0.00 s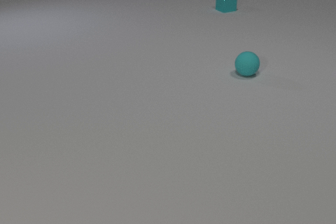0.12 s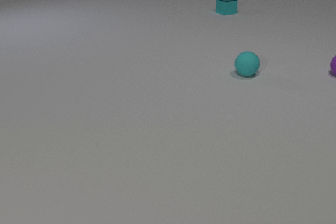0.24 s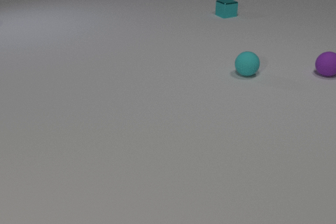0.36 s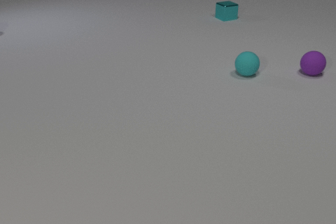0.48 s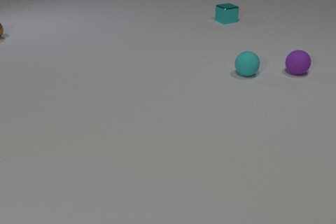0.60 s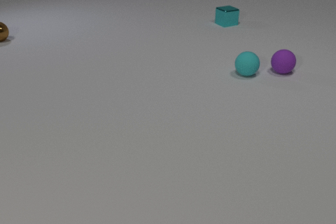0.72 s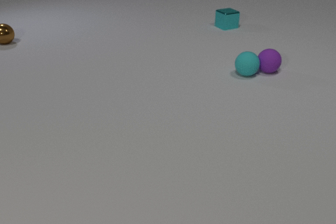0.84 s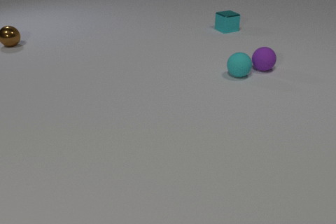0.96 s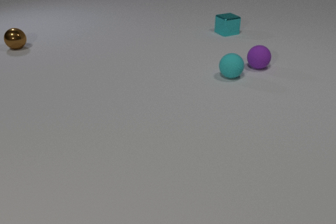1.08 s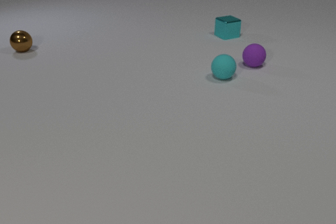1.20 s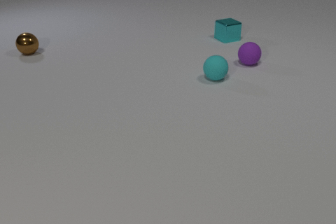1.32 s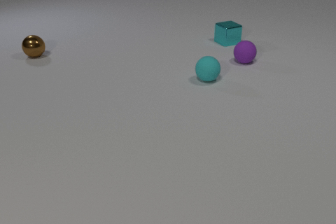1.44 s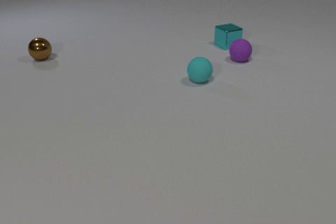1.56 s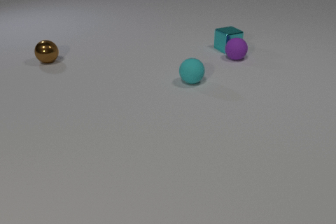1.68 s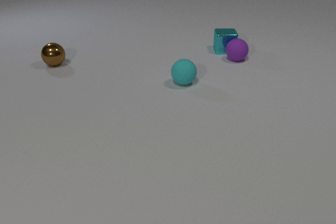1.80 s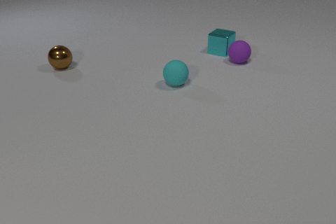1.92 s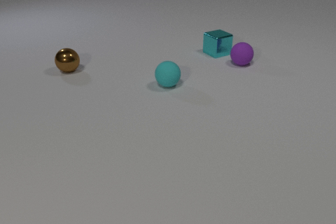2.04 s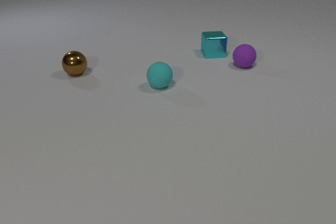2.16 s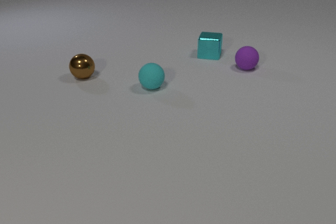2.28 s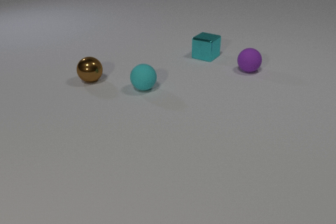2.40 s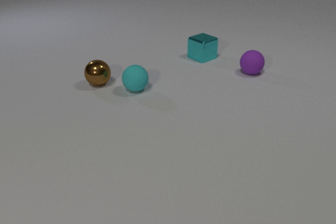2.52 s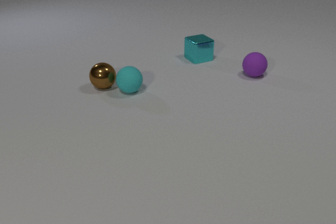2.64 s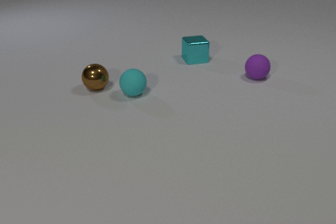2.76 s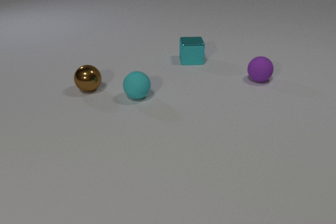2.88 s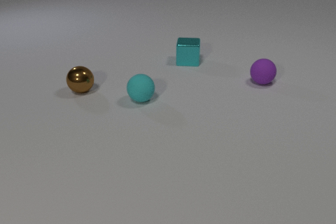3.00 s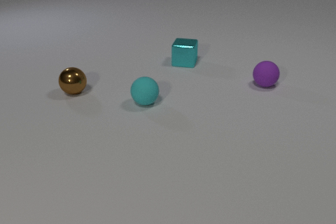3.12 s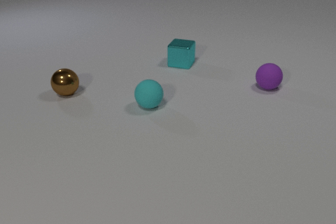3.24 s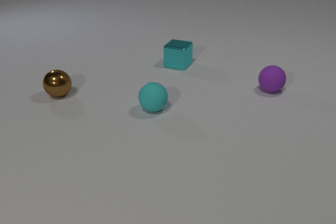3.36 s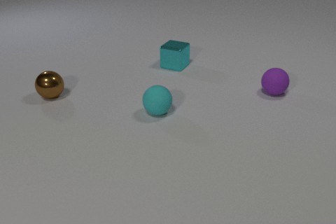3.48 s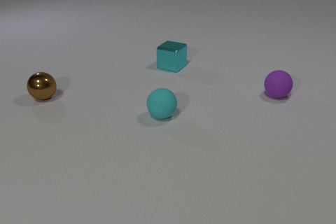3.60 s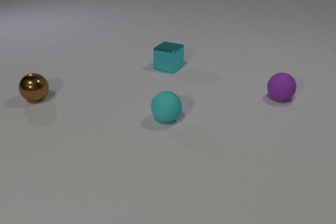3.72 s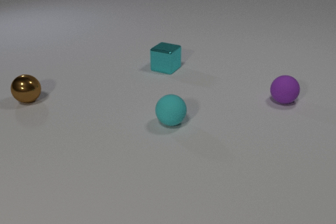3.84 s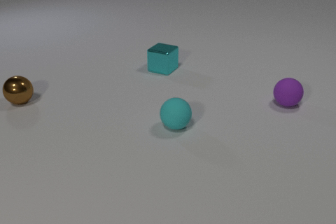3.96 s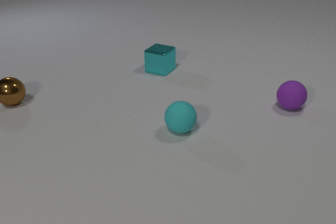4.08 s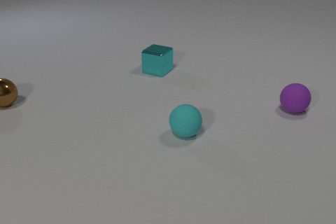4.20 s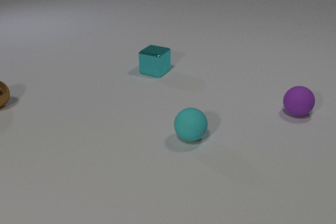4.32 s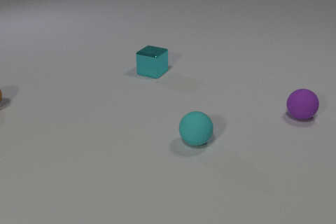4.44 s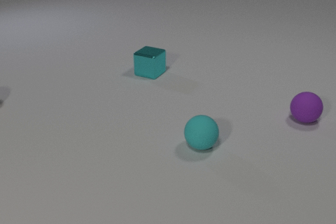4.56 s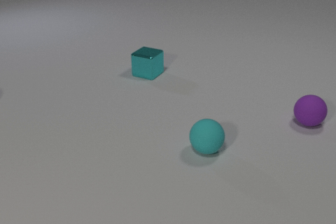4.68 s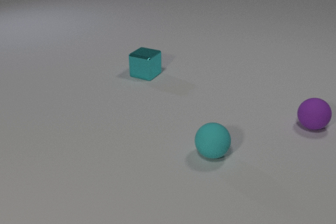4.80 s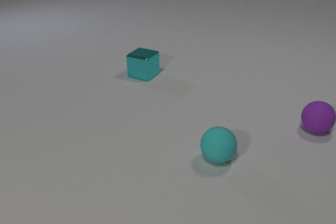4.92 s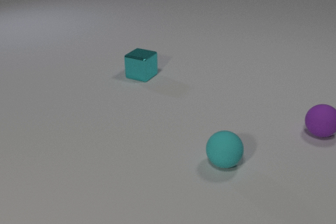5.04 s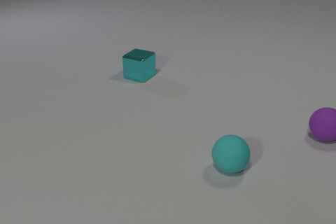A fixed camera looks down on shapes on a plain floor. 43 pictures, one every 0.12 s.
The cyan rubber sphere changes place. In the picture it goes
toward the camera.
The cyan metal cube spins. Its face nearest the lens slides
to the left.
0.00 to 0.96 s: The purple rubber sphere comes in at the right edge, rolls to the left. The cyan rubber sphere rolls to the left and toward the camera. The cyan metal cube slides toward the camera. The brown metal sphere comes in at the left edge, rolls toward the camera and to the right. The purple rubber sphere and the cyan rubber sphere collide.
0.96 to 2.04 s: The purple rubber sphere rolls to the left. The cyan rubber sphere rolls to the left and toward the camera. The cyan metal cube slides toward the camera, spins so that its near face slides to the left, clockwise seen from above. The brown metal sphere rolls toward the camera and to the right. The purple rubber sphere and the cyan metal cube collide.
2.04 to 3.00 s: The purple rubber sphere rolls toward the camera and to the right. The cyan rubber sphere rolls toward the camera and to the left. The cyan metal cube slides to the left and toward the camera, spins so that its near face slides to the left, clockwise seen from above. The brown metal sphere rolls toward the camera. The cyan rubber sphere and the brown metal sphere collide.
3.00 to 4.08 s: The purple rubber sphere rolls toward the camera and to the right. The cyan rubber sphere rolls toward the camera and to the right. The cyan metal cube slides to the left and toward the camera. The brown metal sphere rolls to the left.
4.08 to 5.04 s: The purple rubber sphere rolls toward the camera and to the right. The cyan rubber sphere rolls toward the camera and to the right. The cyan metal cube slides to the left and toward the camera. The brown metal sphere rolls to the left, leaves at the left edge.
What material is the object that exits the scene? metal.
What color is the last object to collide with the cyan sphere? brown.
How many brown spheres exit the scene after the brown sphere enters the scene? 1.
